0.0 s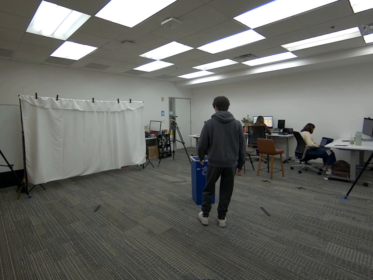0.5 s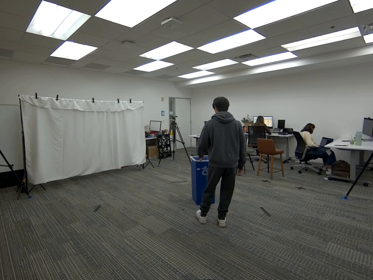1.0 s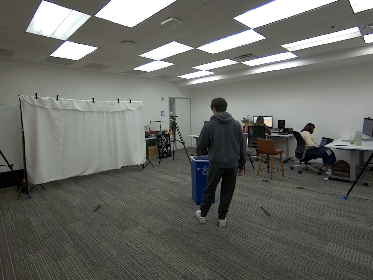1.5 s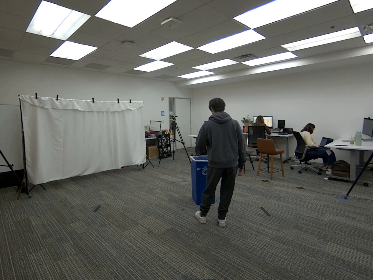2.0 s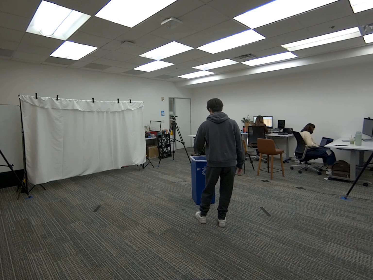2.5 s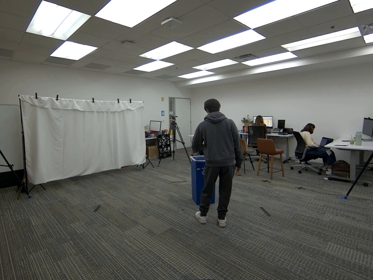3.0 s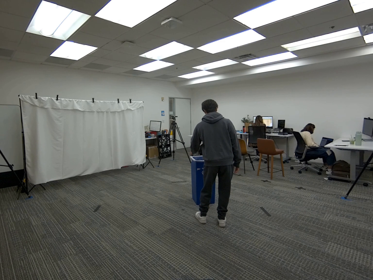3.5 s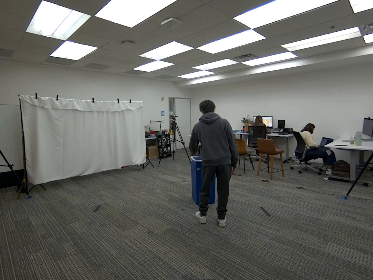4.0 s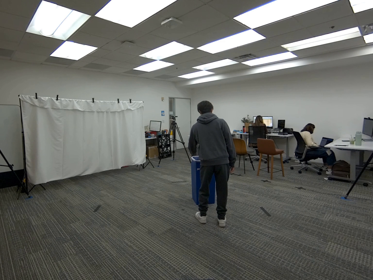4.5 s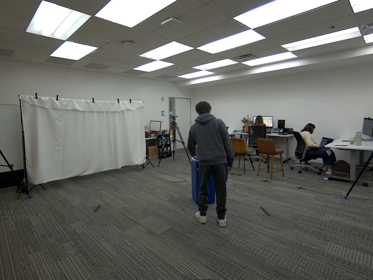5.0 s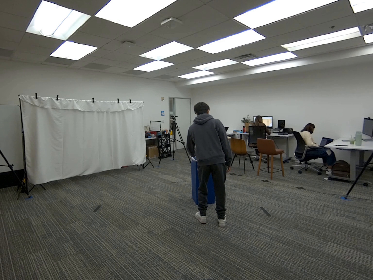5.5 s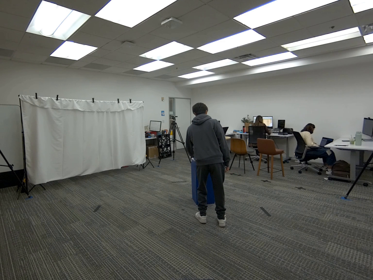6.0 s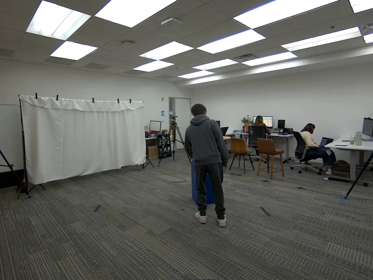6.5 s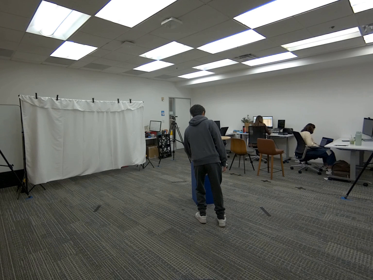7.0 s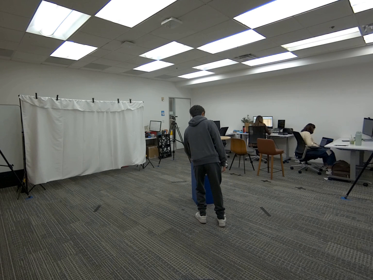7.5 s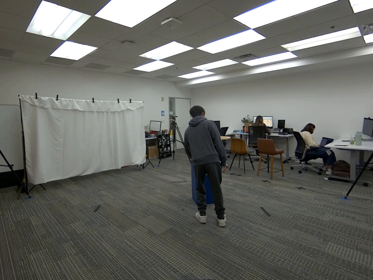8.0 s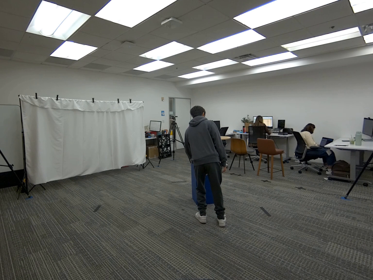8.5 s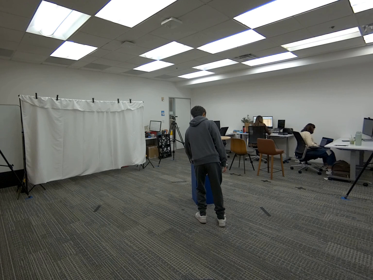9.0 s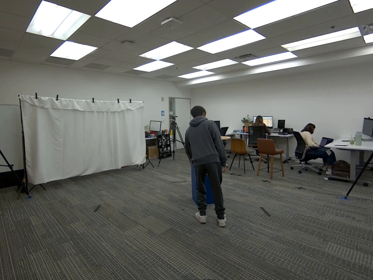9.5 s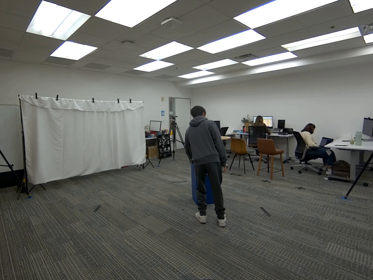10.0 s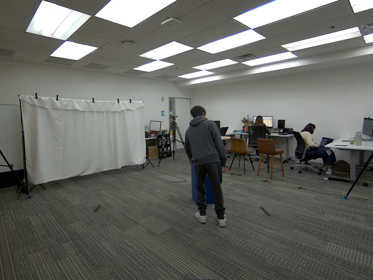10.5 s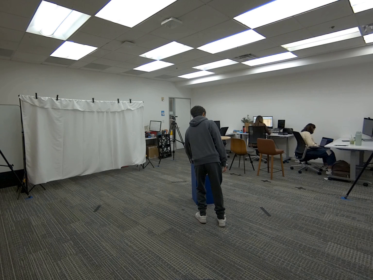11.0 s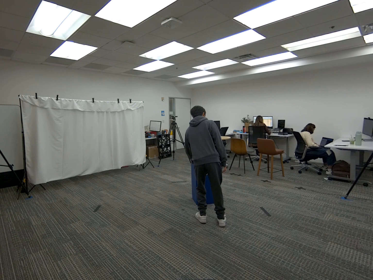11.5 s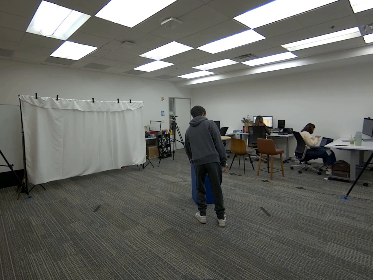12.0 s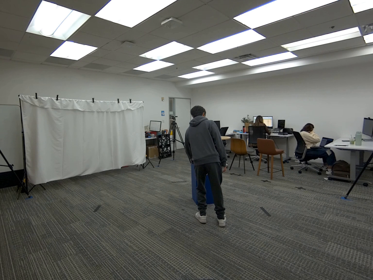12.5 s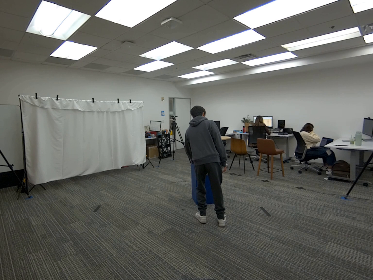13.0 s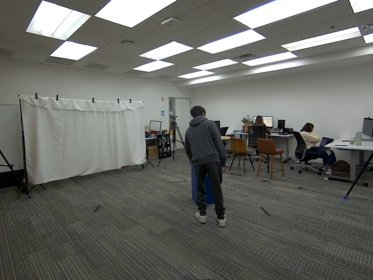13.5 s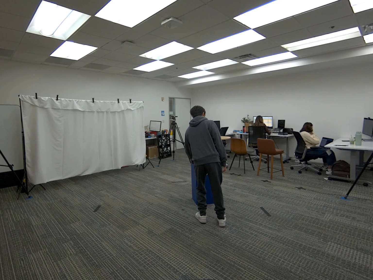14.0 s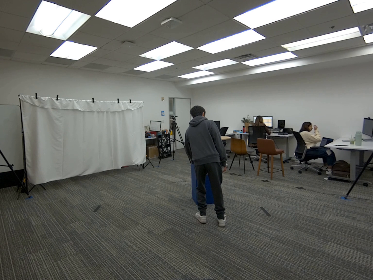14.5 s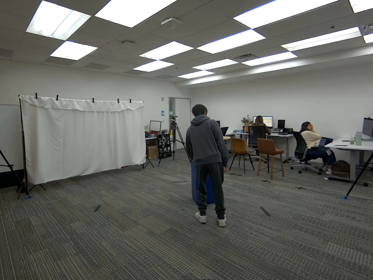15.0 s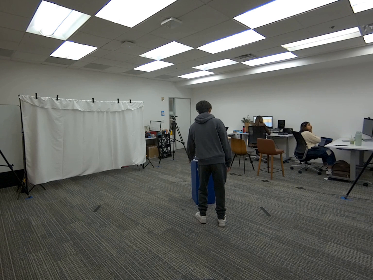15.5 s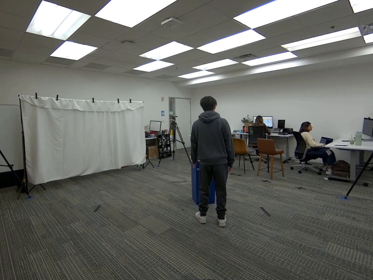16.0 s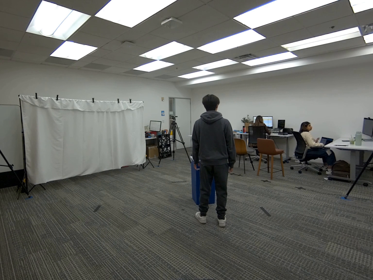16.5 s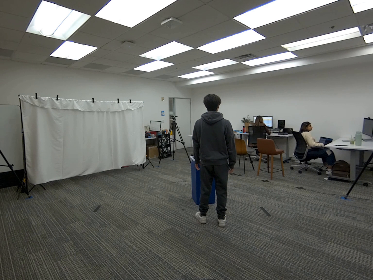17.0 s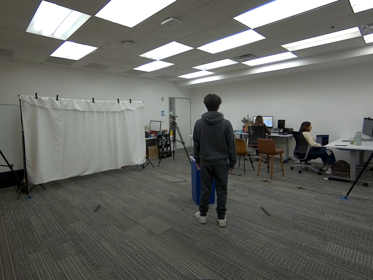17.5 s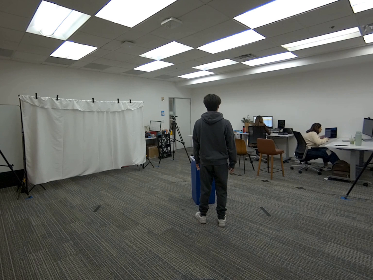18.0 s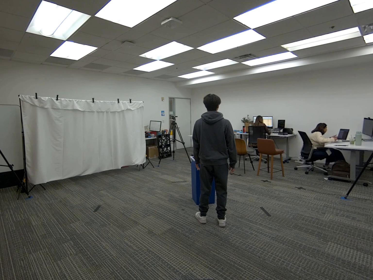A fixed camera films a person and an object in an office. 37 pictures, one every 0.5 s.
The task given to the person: Walk over to the blue trash can. Use your left hand to touch the trash can.
